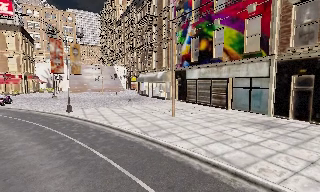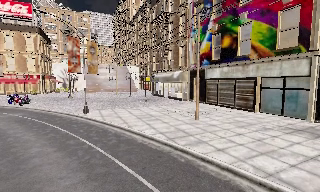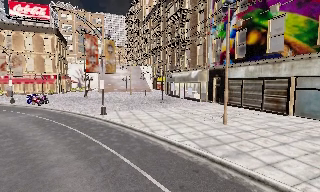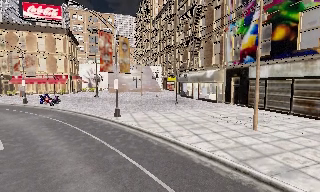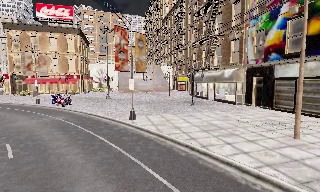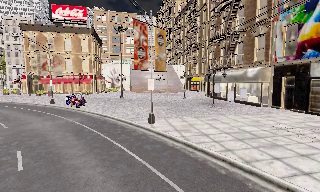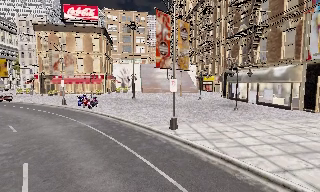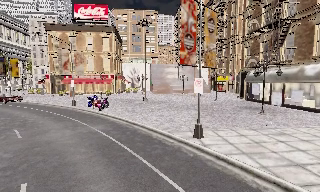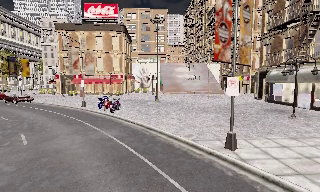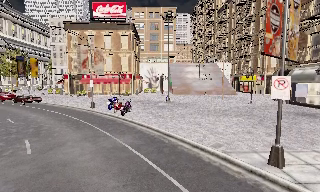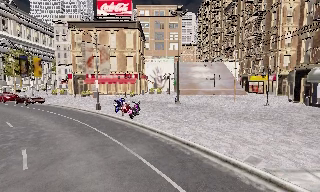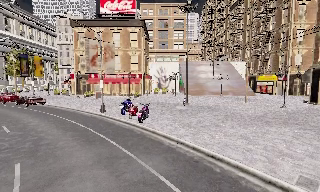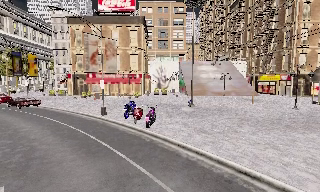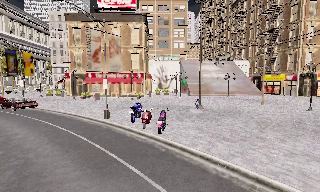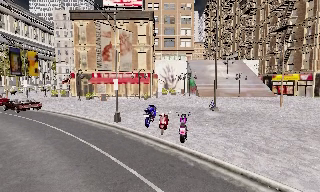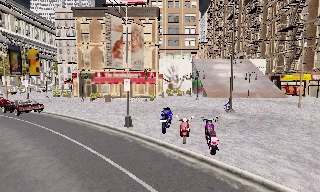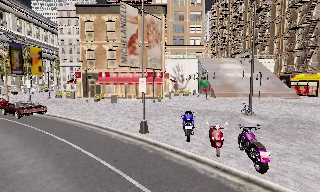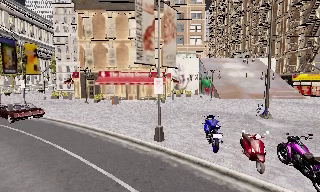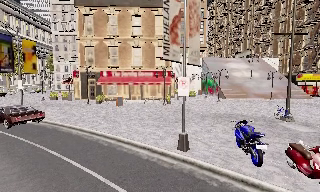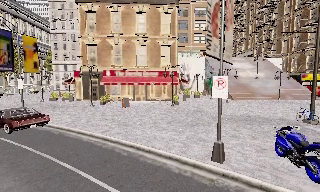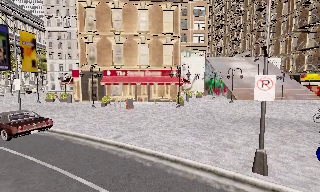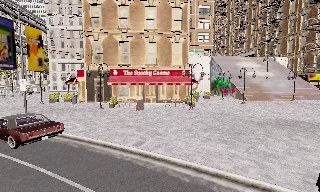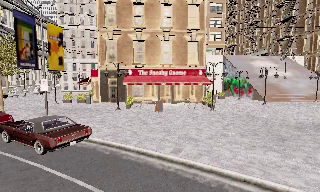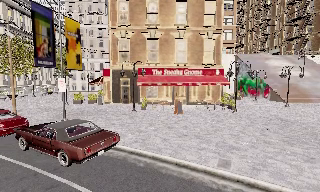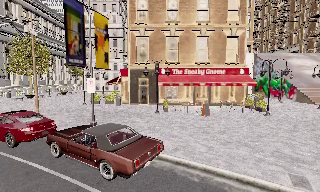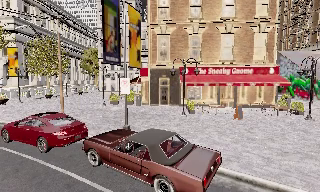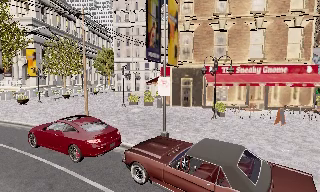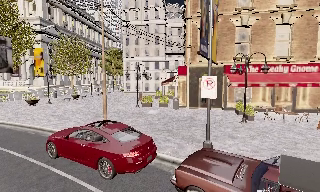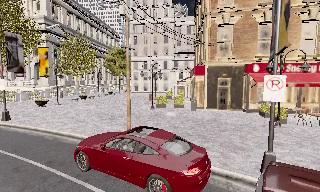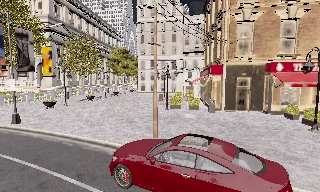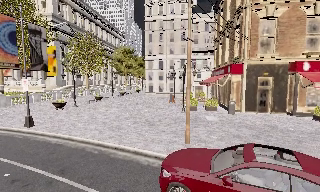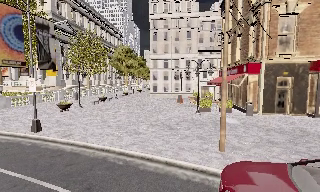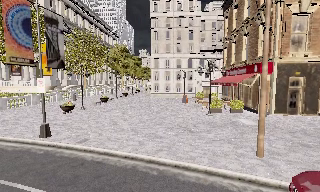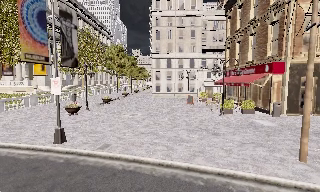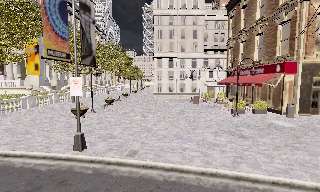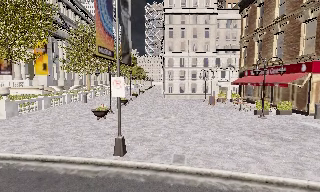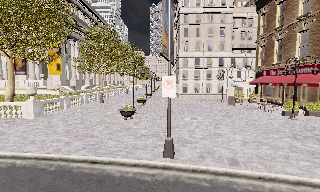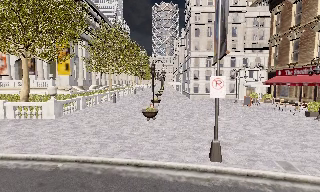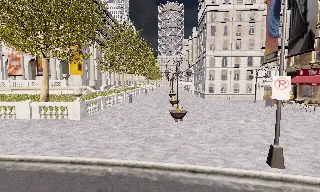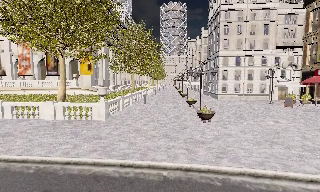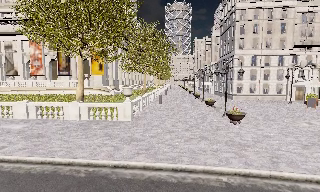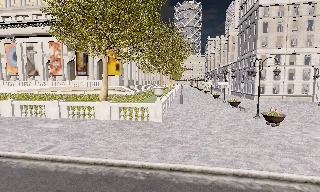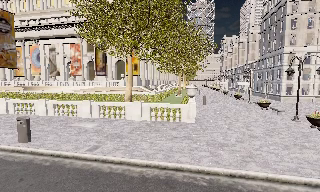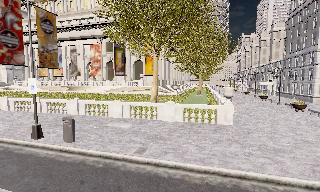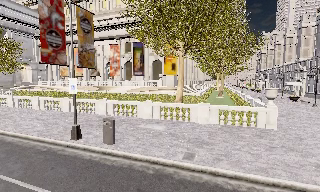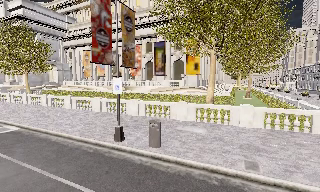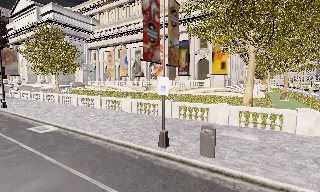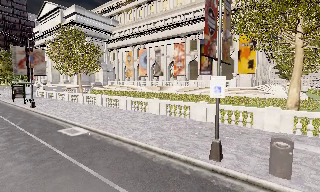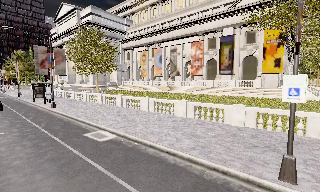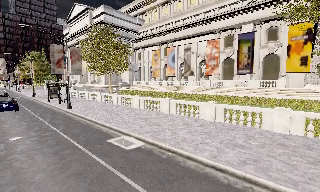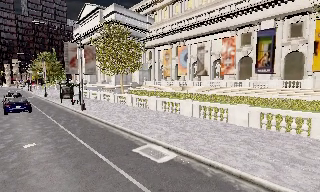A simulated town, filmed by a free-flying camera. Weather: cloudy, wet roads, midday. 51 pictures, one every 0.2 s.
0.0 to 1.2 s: The camera pans to its left, which is counterclockwise from overhead, by about 20 degrees. It travels forward and to its left, about 8 m, so what stands in front looms larger.
1.2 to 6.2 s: The camera swings to its left by about 15 degrees, and the scene slides to the right. It travels to its left and forward, about 40 m, so close, fixed things drift to the right.
6.2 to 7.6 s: The camera travels to its left, about 12 m, so close, fixed things drift to the right.
7.6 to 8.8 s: The camera pans to its left, which is counterclockwise from overhead, by about 15 degrees. It travels to its left, about 10 m, so close, fixed things drift to the right.
8.8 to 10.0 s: The camera pans to its left, which is counterclockwise from overhead, by about 25 degrees. It travels to its left and forward, about 10 m, so close, fixed things drift to the right.
The film runs forward here.
